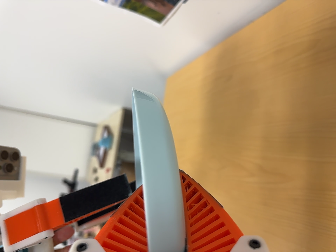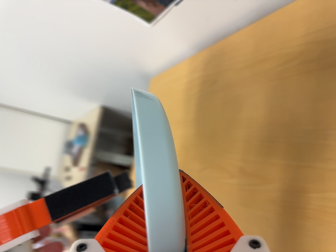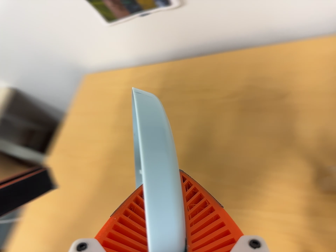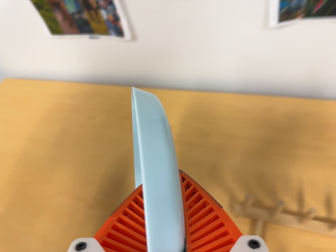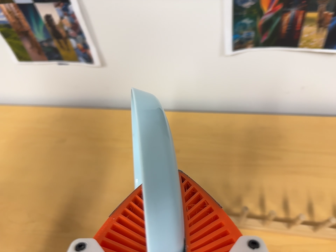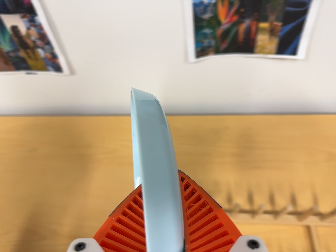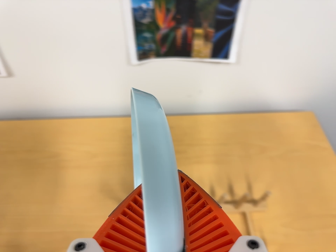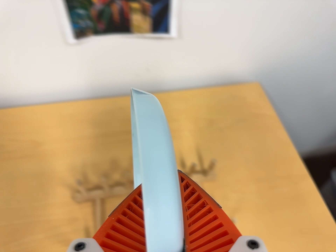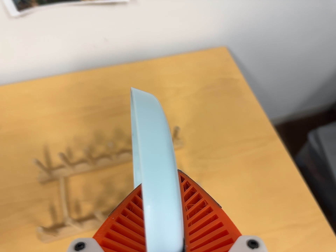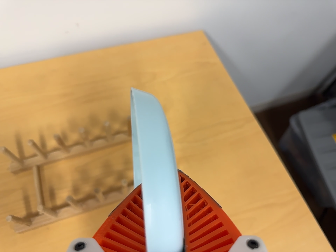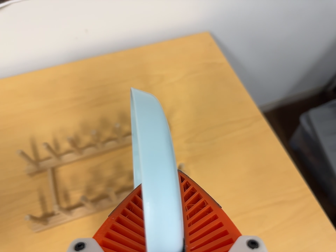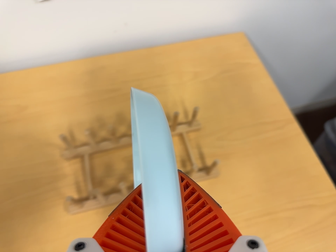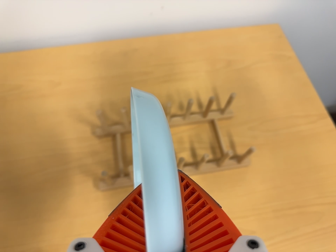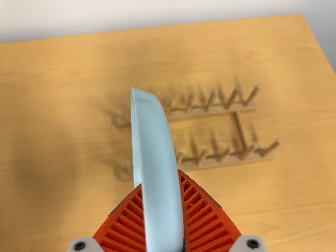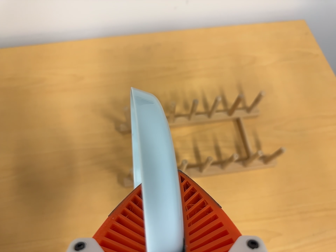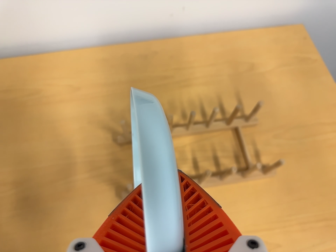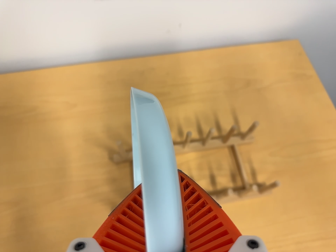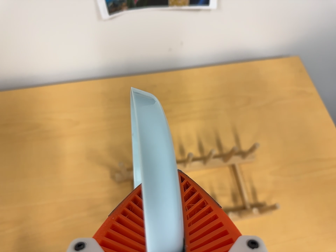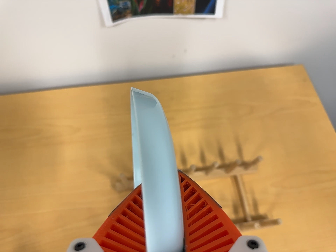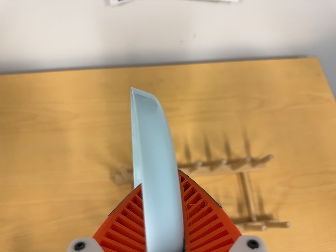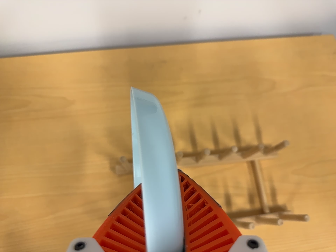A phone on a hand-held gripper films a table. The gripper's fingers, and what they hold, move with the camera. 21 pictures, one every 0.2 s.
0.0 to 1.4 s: The scene slides to the left, as the camera pans about 80 degrees to its right. It travels backward and to its left, about 16 cm. Its aim tips toward the top of its view by about 10 degrees, and the scene shifts downward. It rolls about its line of sight by about 10 degrees, and the scene rotates clockwise.
1.4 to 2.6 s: The camera travels toward the bottom of its view, about 8 cm, so close, fixed things drift upward. Its aim tips toward the bottom of its view by about 10 degrees, and the scene shifts upward.
2.6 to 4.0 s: The camera travels toward the top of its view and forward, about 14 cm, so close, fixed things drift downward.
The film runs forward here.
